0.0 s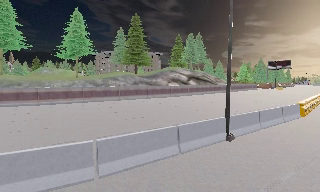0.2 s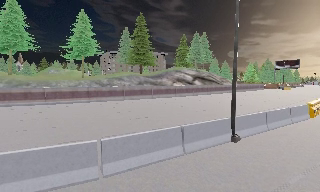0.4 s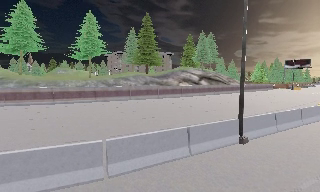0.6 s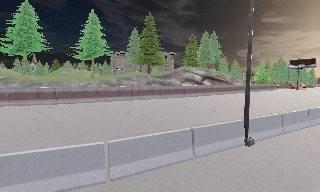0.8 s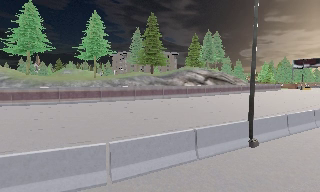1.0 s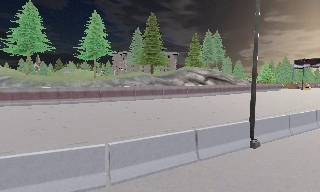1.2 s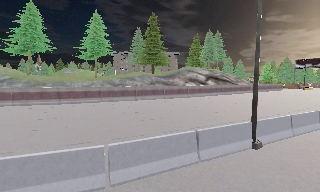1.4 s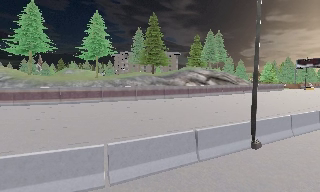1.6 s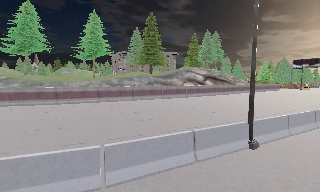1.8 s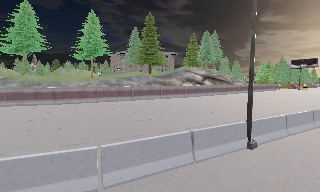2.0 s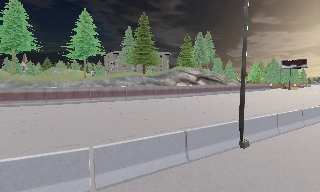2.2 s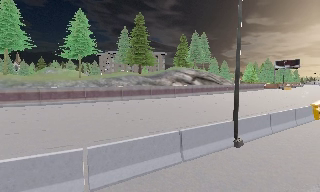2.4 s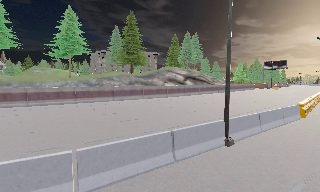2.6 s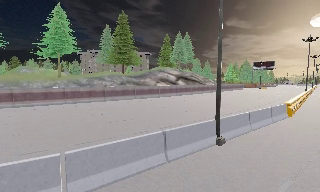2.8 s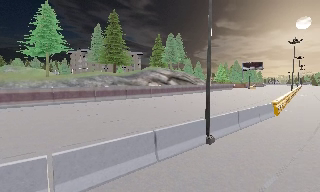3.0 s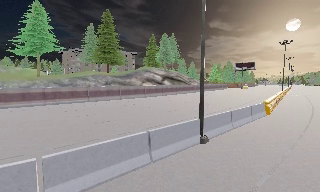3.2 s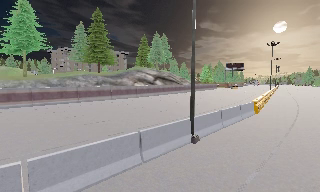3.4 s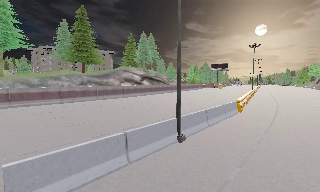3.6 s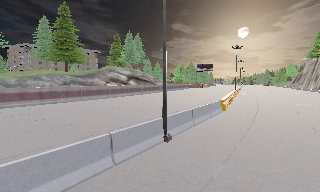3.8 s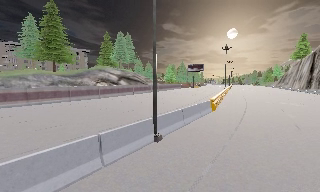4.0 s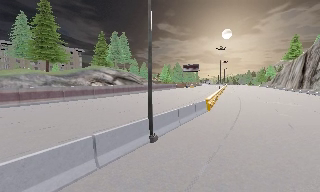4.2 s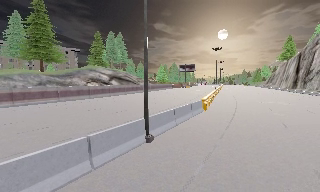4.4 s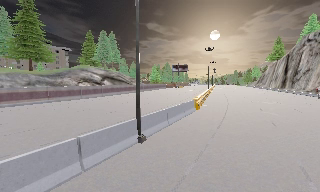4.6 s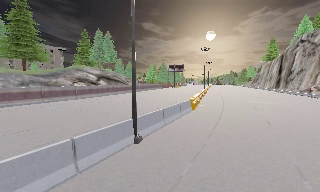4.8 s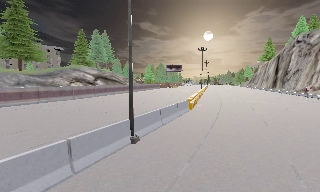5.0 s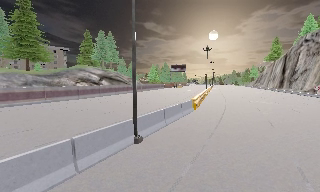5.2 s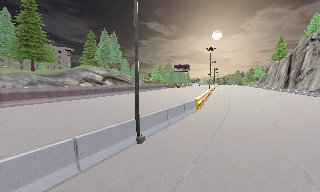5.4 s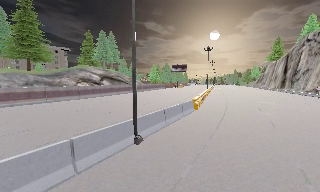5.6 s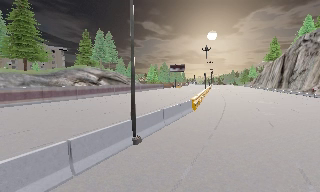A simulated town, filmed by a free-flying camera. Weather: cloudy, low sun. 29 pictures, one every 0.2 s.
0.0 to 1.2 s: The camera travels forward, about 0.5 m, so what stands in front looms larger.
1.2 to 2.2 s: The camera shifts only a little, or ends up much as it began.
2.2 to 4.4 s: The camera pans to its right, which is clockwise from overhead, by about 30 degrees.
4.4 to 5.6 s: The camera shifts only a little, or ends up much as it began.
The film runs forward here.
